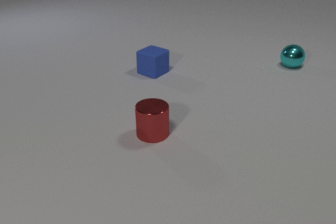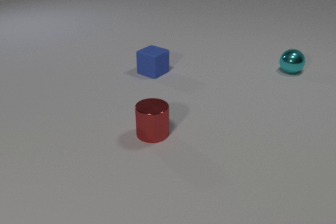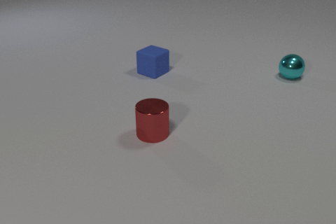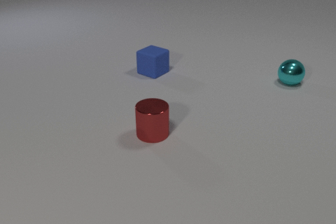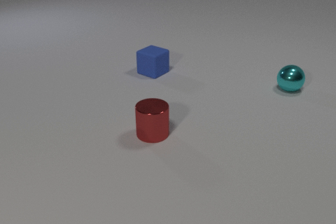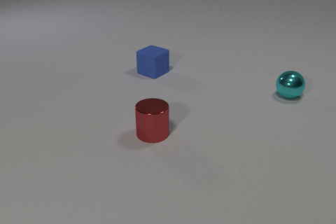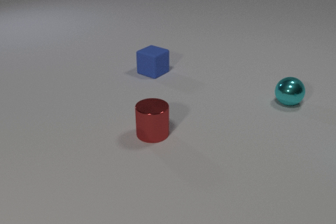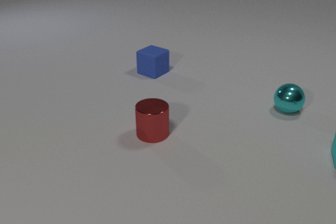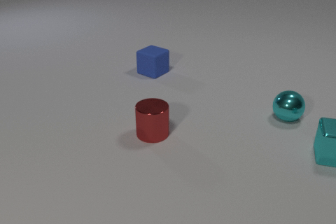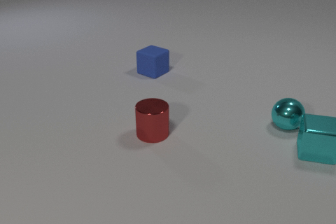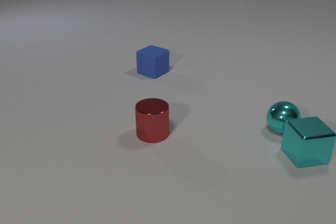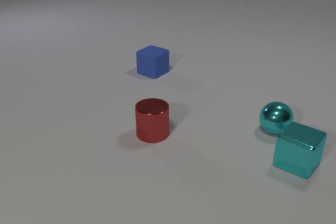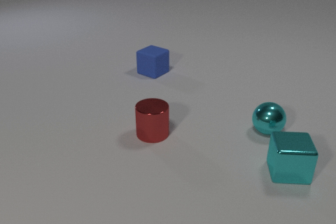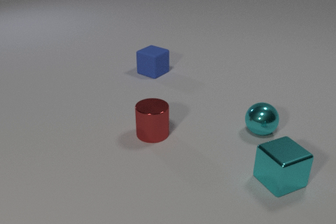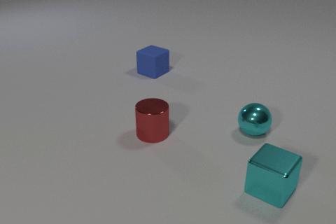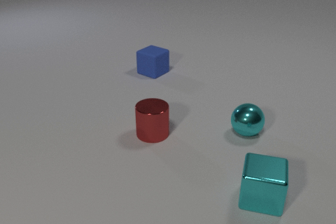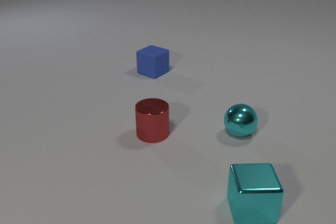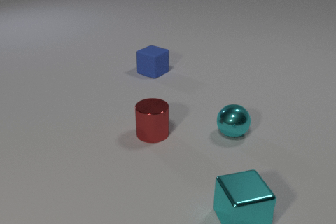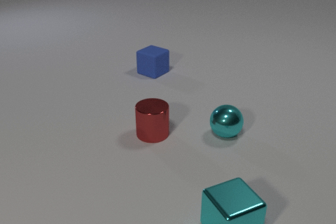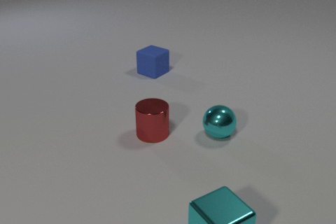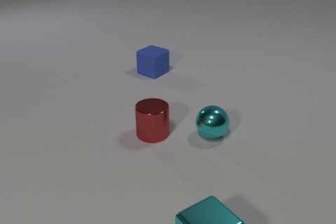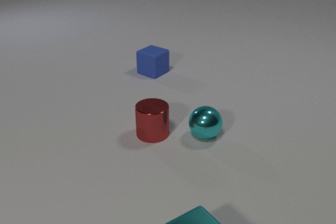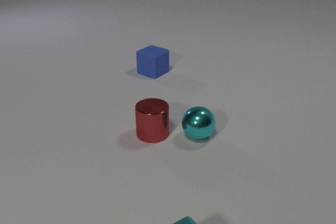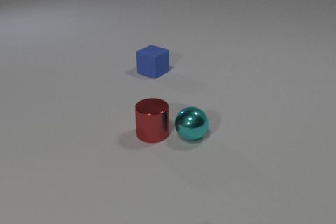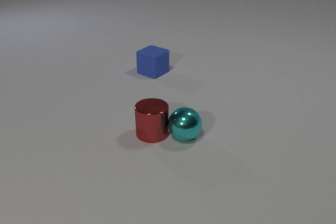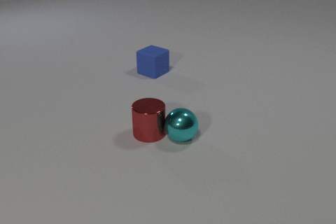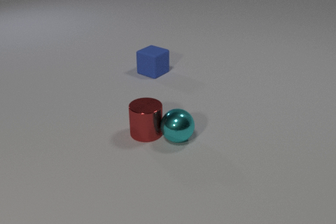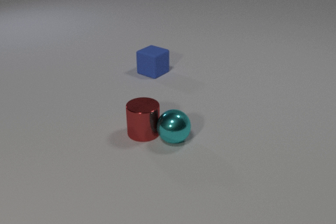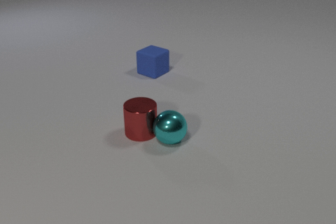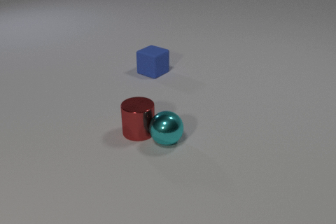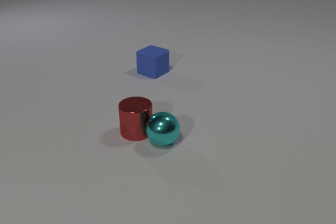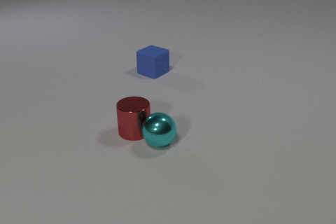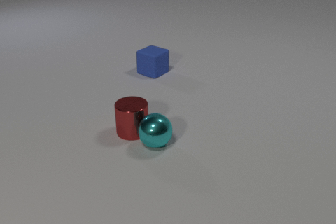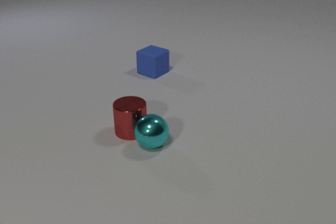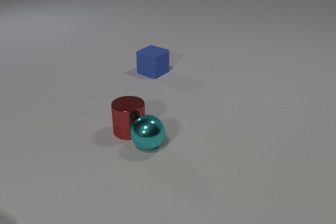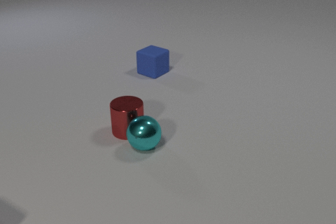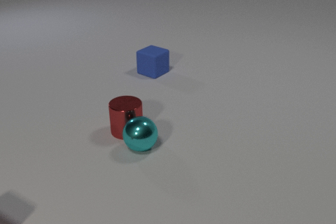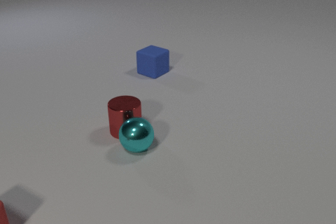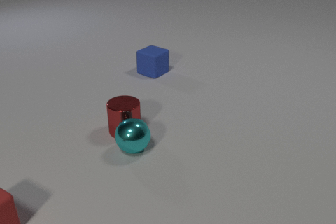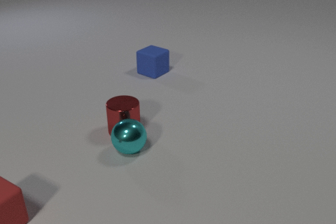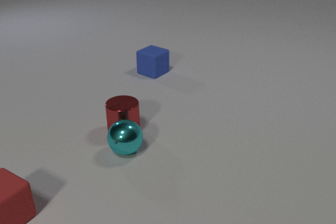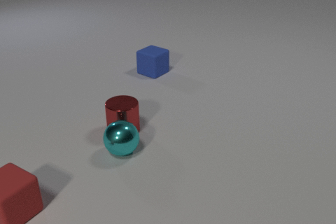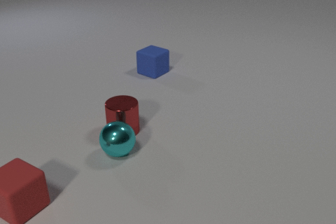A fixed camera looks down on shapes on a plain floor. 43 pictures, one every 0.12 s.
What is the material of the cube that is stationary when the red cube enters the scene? rubber.
How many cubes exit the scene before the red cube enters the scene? 1.
What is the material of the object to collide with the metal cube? metal.
0.00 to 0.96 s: The cyan metal cube comes in at the right edge, slides to the left. The cyan metal sphere rolls toward the camera.
0.96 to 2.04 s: The cyan metal cube slides toward the camera and to the left. The cyan metal sphere rolls to the left and toward the camera. The cyan metal cube and the cyan metal sphere collide.
2.04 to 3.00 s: The cyan metal cube slides toward the camera and to the left, leaves at the bottom edge. The cyan metal sphere rolls to the left. The cyan metal sphere and the red metal cylinder collide.
3.00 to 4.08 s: The cyan metal sphere rolls to the left and toward the camera. The red metal cylinder slides to the left.
4.08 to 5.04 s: The cyan metal sphere rolls to the left. The red rubber cube comes in at the left edge, slides to the right and away from the camera.
